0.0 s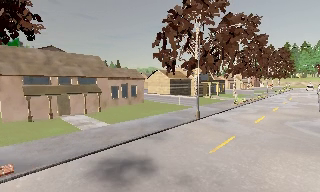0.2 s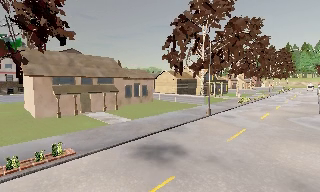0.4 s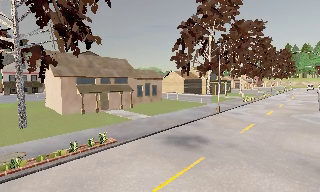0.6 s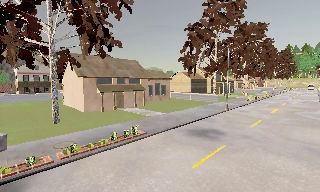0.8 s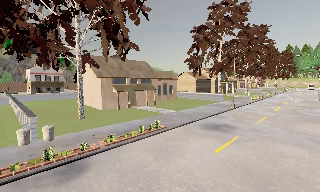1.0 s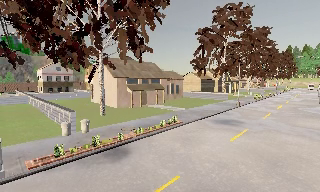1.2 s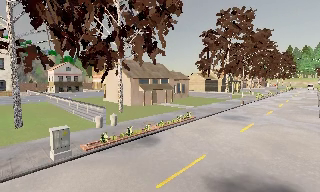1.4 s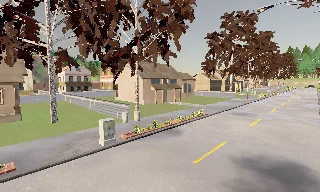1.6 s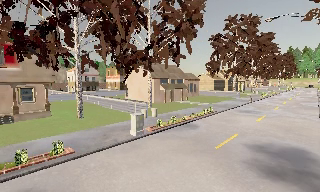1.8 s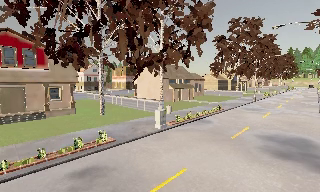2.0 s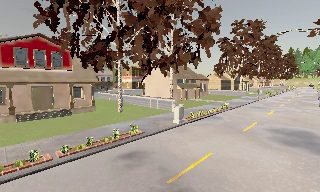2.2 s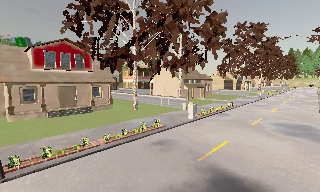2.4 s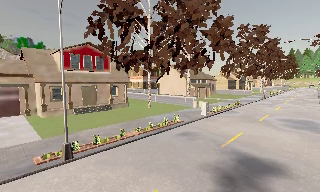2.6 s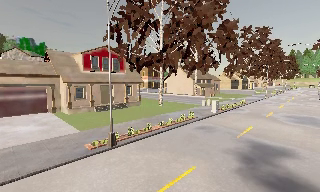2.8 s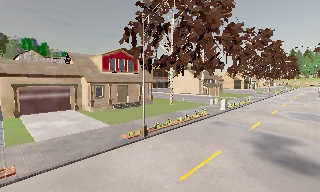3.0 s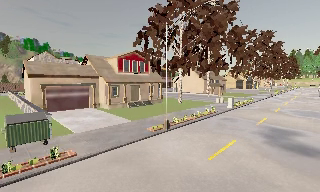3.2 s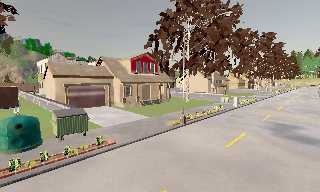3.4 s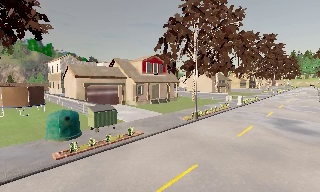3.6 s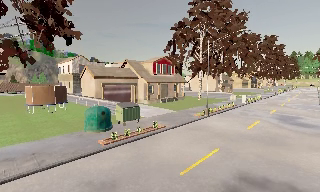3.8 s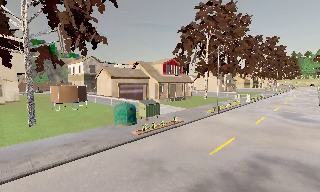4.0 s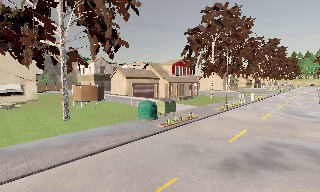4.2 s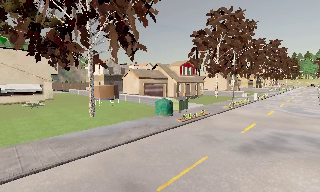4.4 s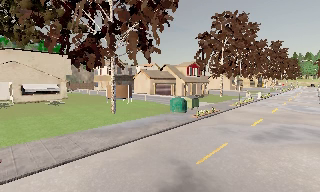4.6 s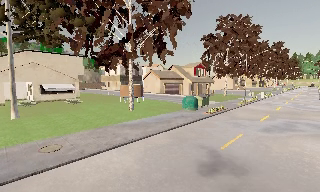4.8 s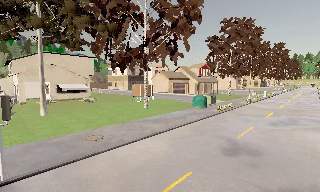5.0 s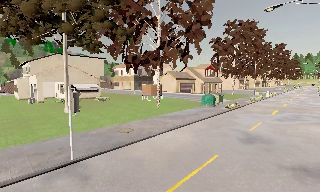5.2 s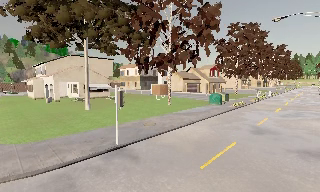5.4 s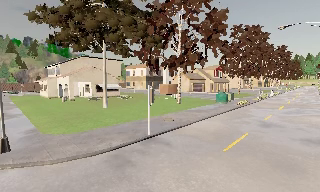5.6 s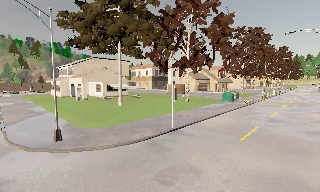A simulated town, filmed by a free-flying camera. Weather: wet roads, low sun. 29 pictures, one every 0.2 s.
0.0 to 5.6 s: The camera travels backward and to its left, about 60 m, so what stands in front gets smaller.
The film runs backward here.
